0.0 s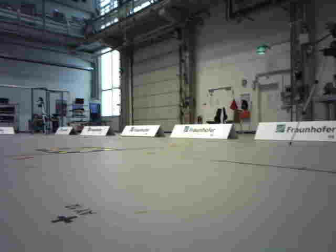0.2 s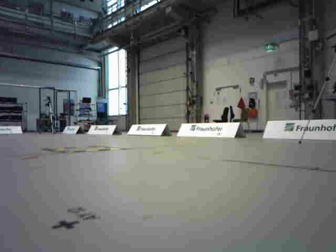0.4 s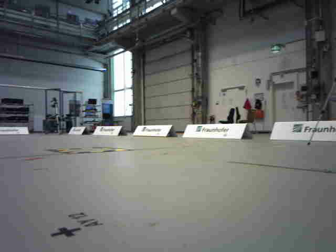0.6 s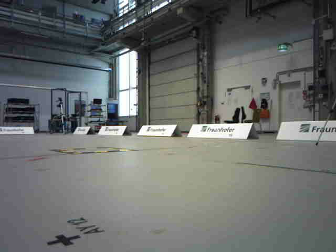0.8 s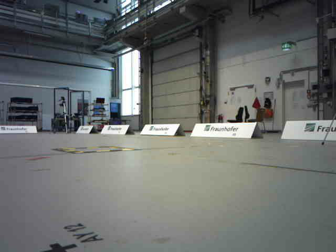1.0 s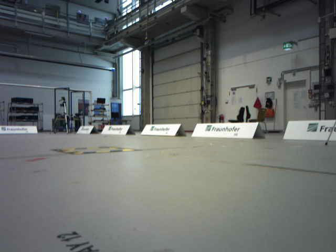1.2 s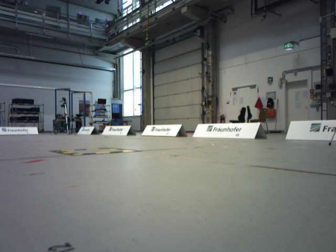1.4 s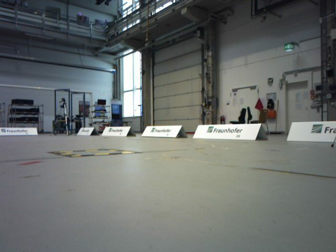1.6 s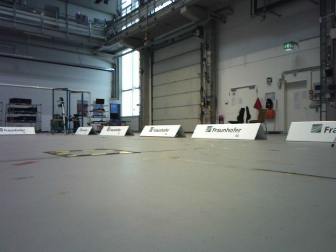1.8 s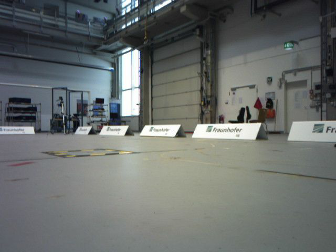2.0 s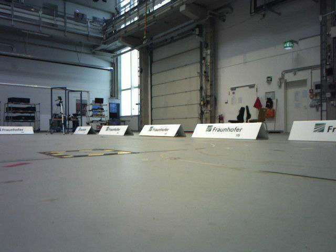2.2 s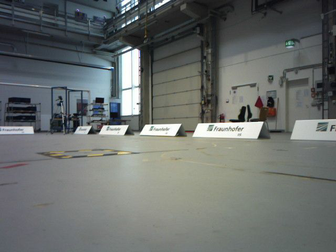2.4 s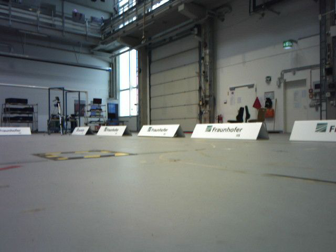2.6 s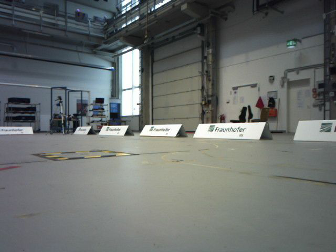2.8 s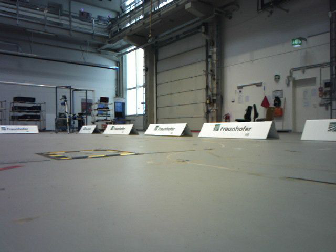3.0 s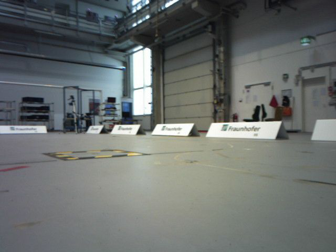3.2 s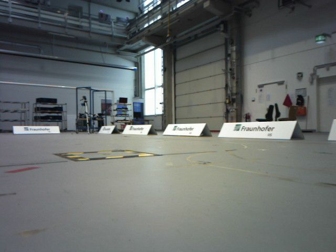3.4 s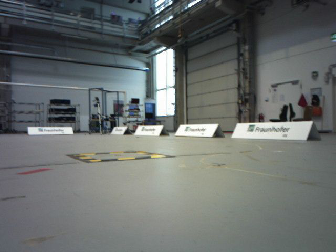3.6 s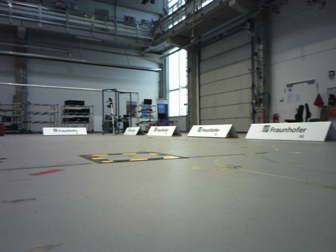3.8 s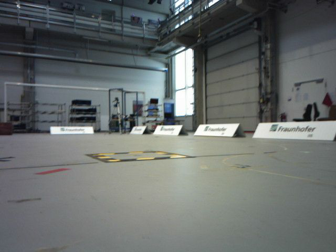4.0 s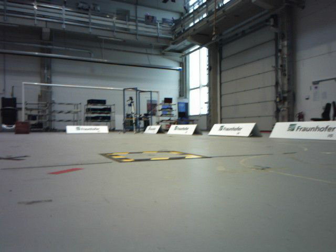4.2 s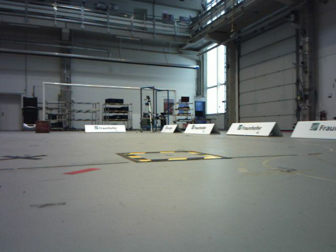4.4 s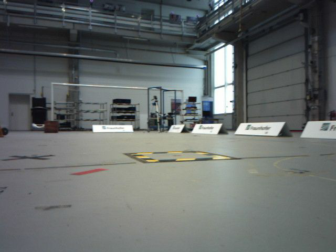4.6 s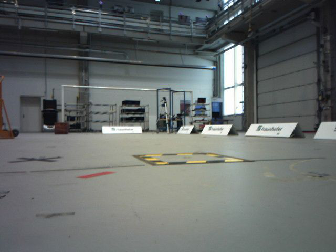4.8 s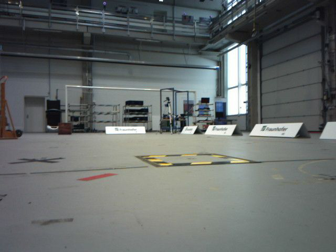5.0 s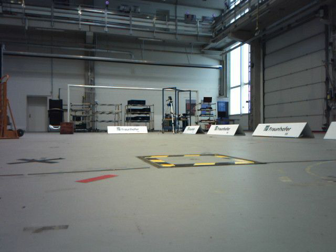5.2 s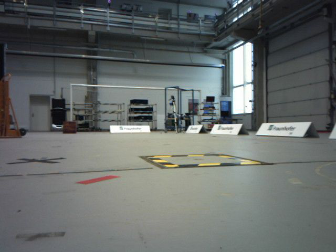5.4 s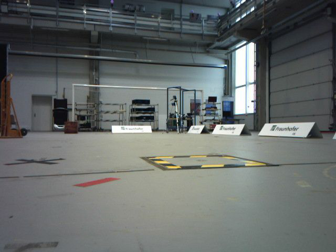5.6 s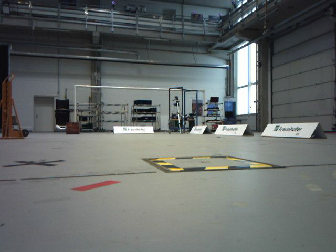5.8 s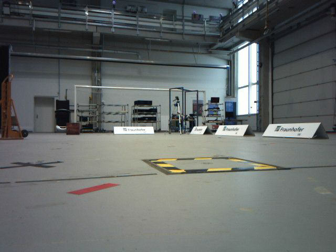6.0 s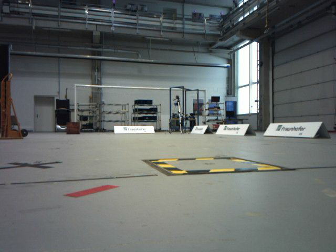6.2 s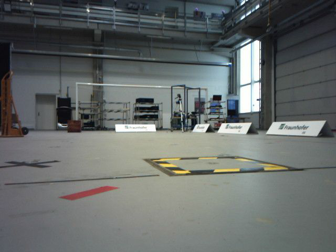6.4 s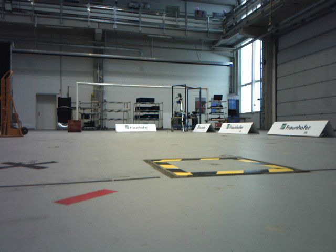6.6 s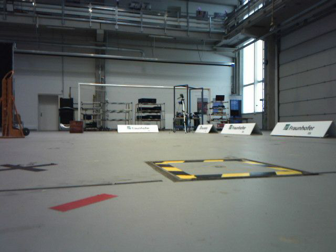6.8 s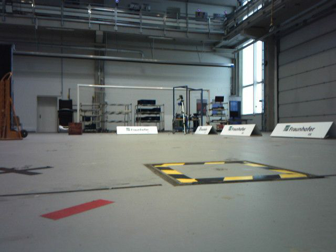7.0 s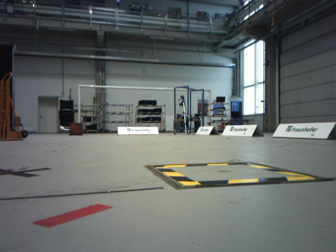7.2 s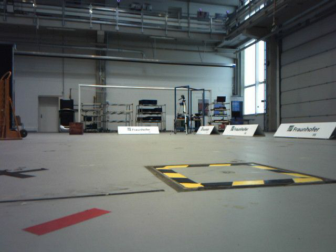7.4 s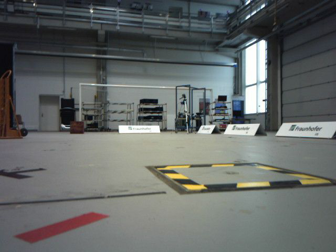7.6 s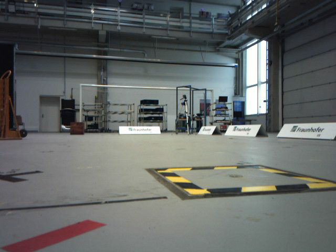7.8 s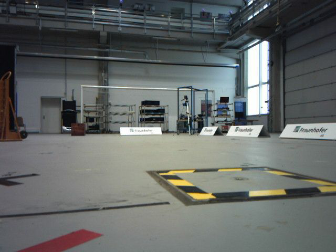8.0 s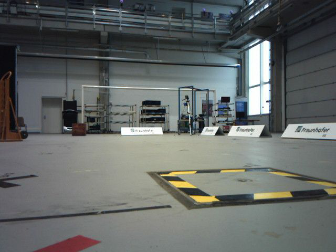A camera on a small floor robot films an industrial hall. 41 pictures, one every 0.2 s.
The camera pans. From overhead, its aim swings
counterclockwise.
The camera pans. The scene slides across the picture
to the right.
0.0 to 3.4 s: The camera swings to its left by about 15 degrees, and the scene slides to the right. It travels forward, about 0.7 m, so what stands in front looms larger.
3.4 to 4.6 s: The camera swings to its left by about 15 degrees, and the scene slides to the right. It travels forward, about 0.2 m, so what stands in front looms larger.
4.6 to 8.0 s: The camera travels forward, about 0.7 m, so what stands in front looms larger.
The film runs forward here.
